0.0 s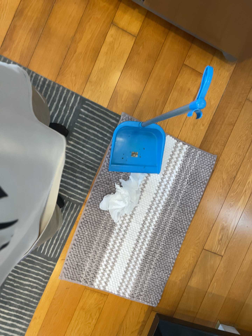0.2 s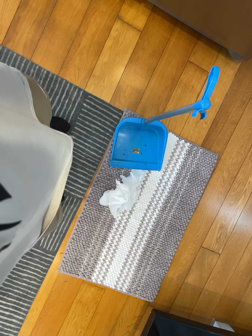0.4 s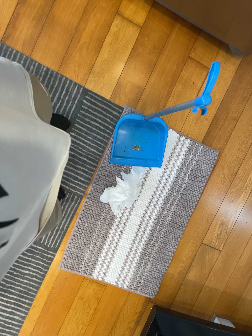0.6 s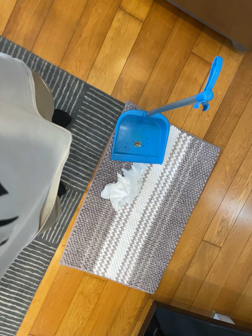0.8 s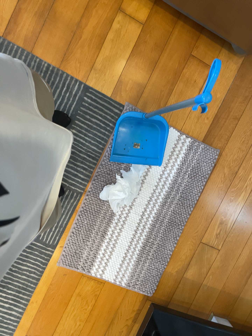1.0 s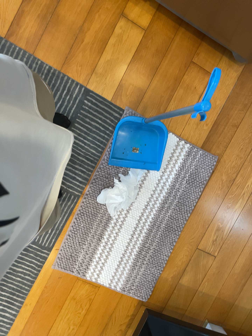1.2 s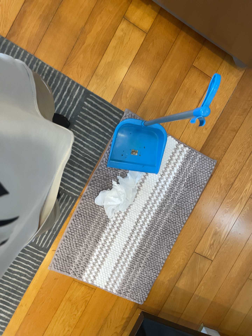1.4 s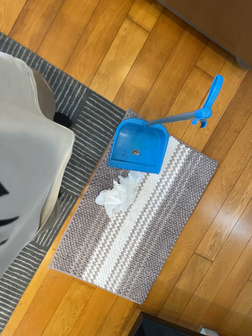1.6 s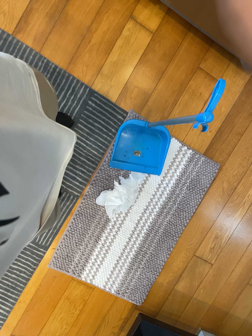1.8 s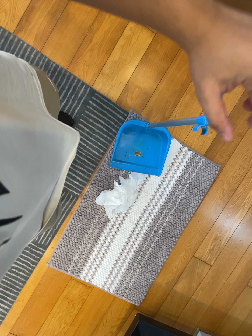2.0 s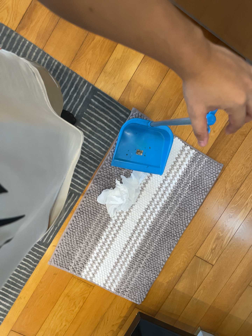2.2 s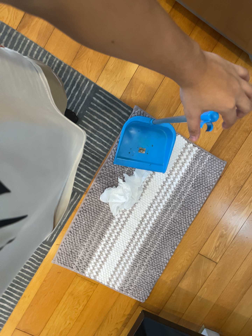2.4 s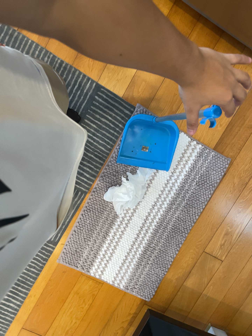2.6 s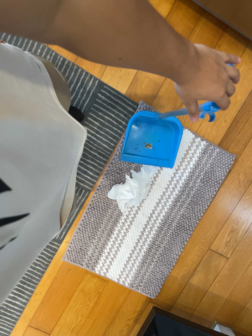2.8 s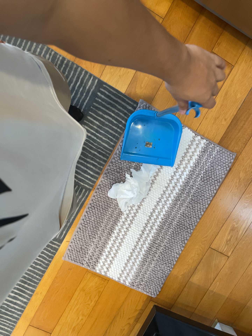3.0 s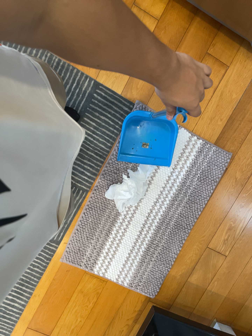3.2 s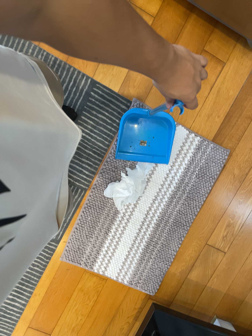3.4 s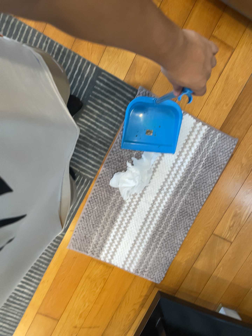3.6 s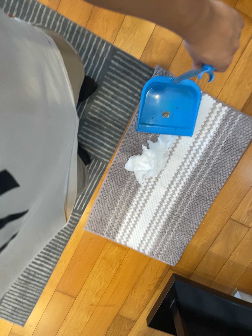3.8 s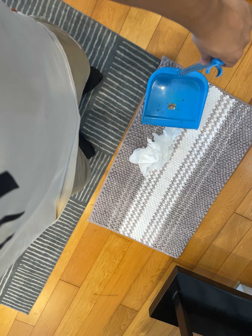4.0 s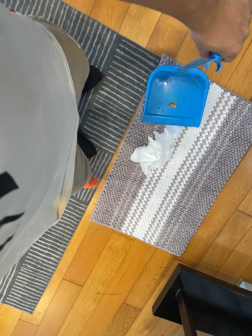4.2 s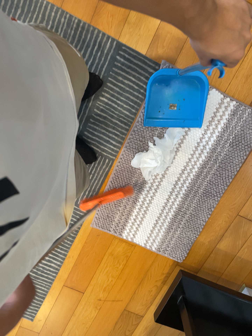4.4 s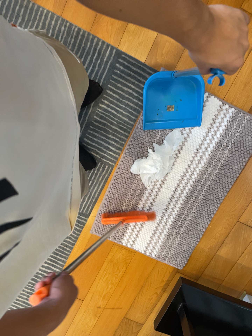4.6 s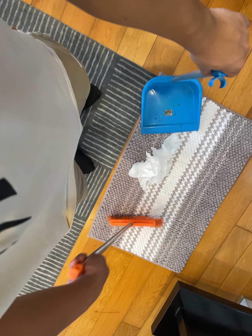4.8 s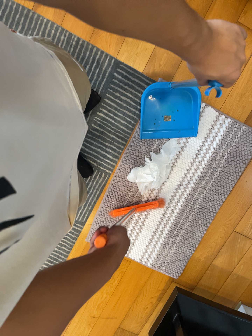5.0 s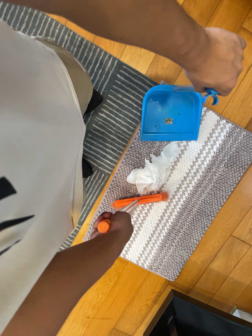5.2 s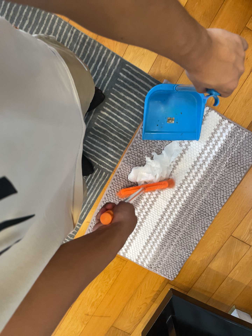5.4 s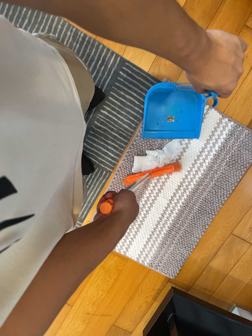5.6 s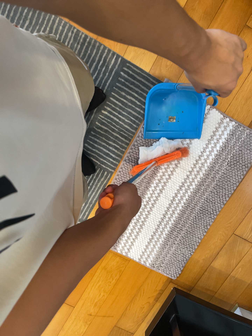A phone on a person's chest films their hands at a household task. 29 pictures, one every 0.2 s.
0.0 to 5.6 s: The camera travels toward the top of its view, about 8 cm. Its aim tips toward the bottom of its view by about 10 degrees.
The film runs forward here.
